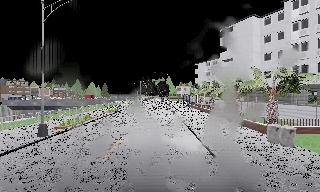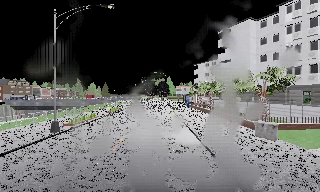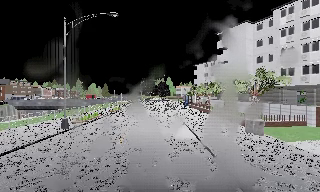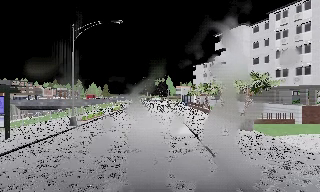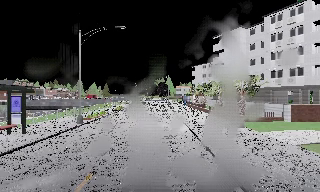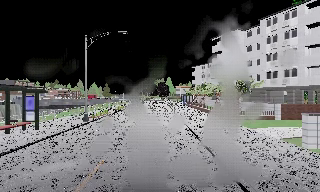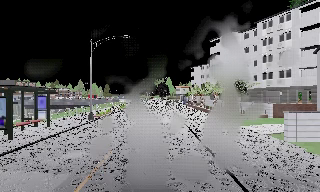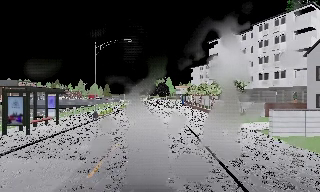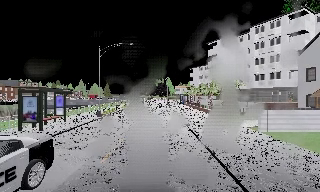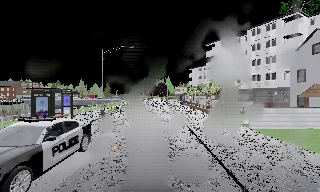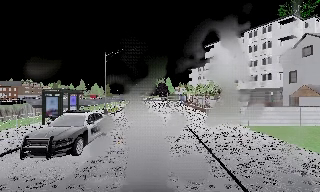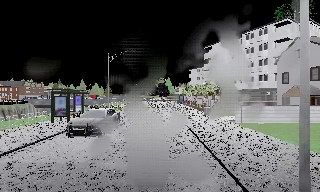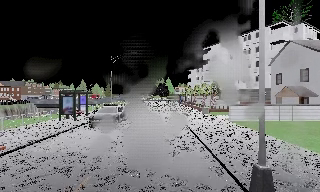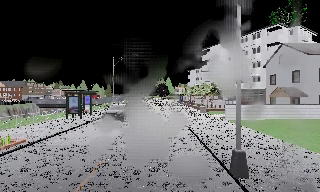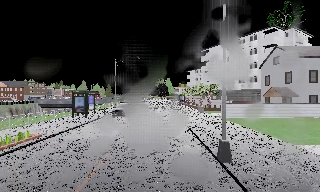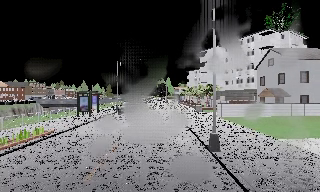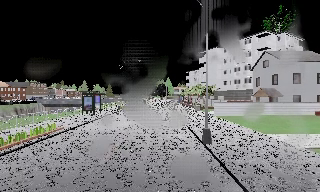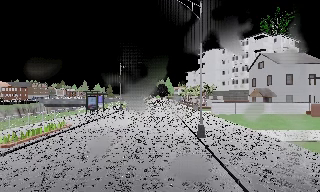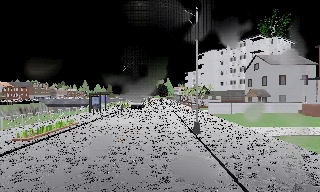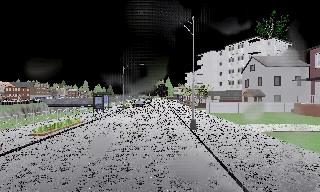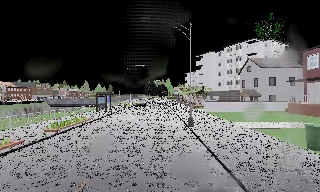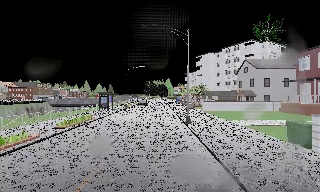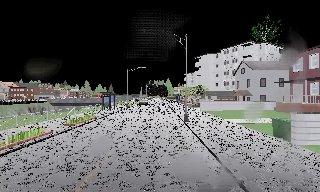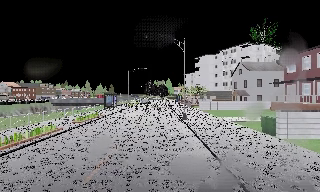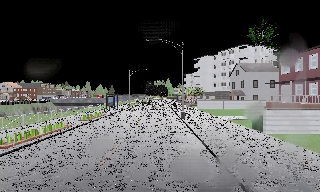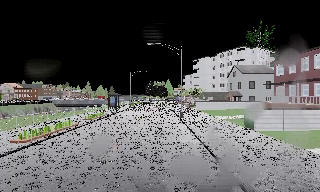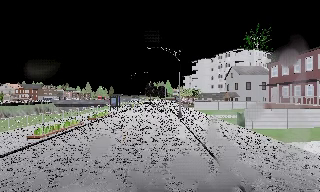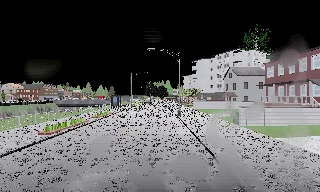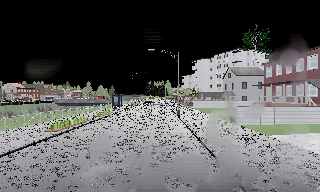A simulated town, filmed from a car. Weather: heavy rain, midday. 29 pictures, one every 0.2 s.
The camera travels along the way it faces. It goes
backward.
0.0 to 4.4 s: The camera travels backward, about 20 m, so what stands in front gets smaller.
4.4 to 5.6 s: The camera travels backward, about 5 m, so what stands in front gets smaller. It loses speed.
The film runs backward here.
